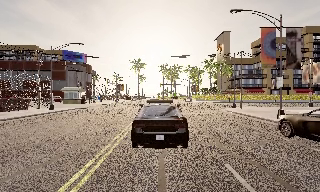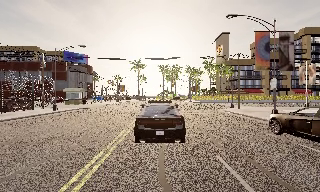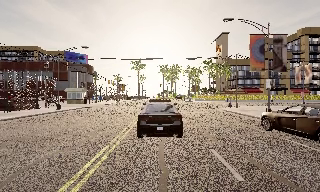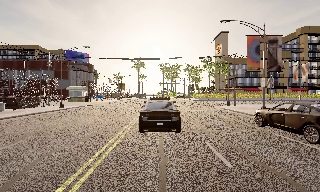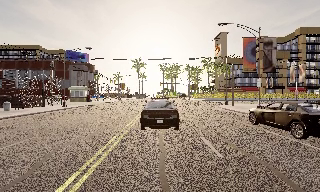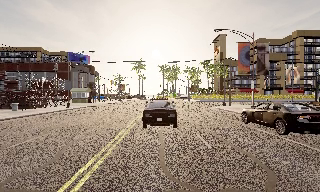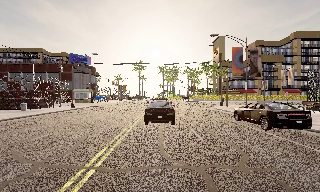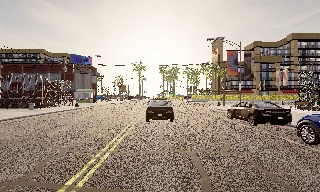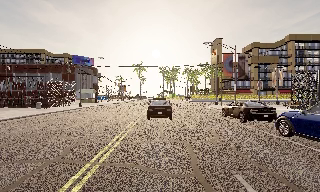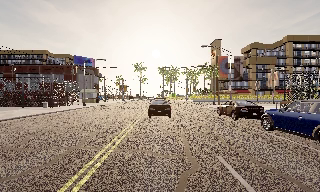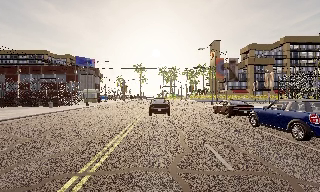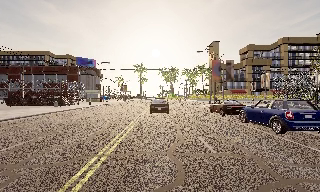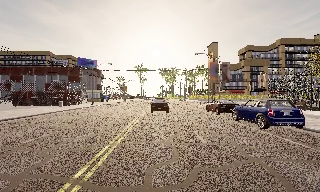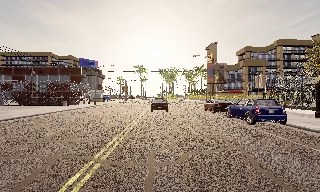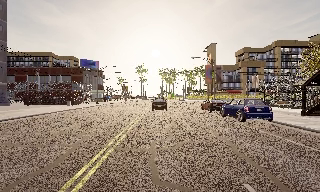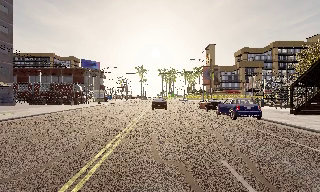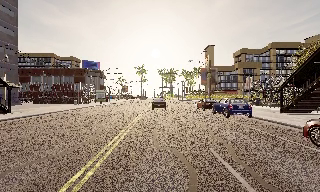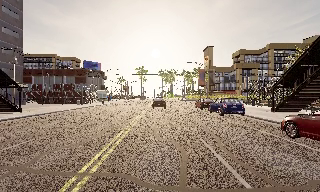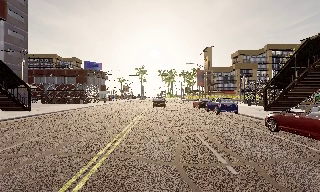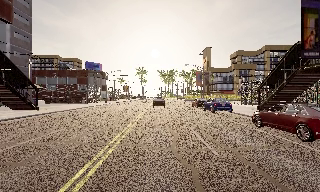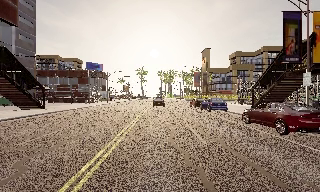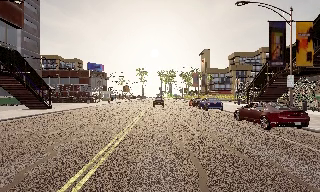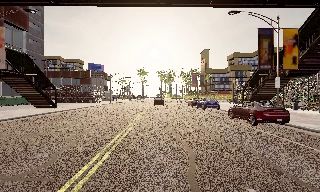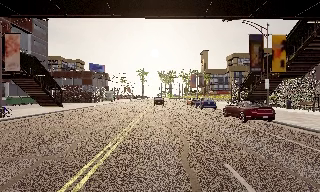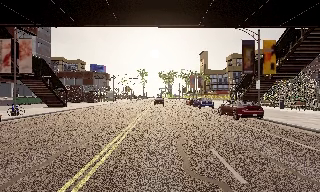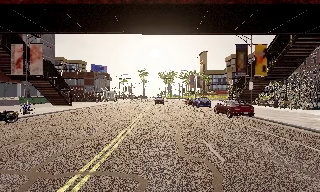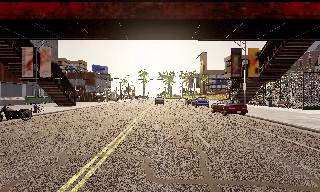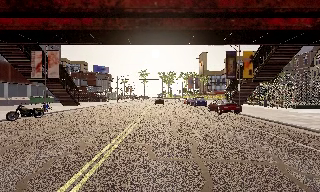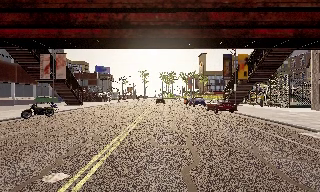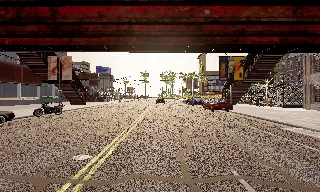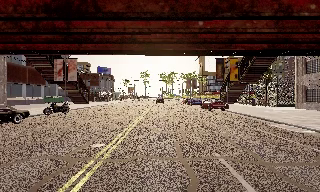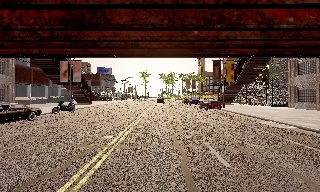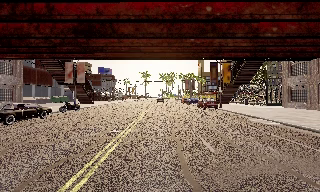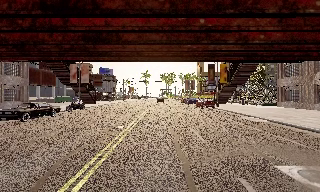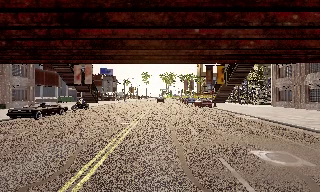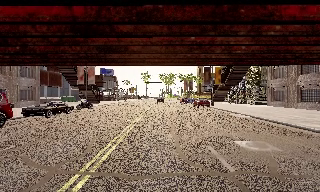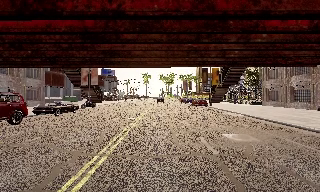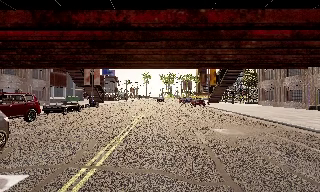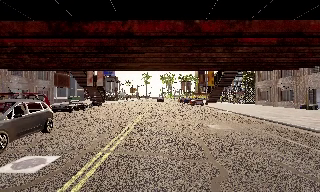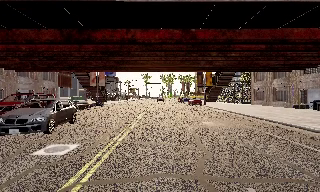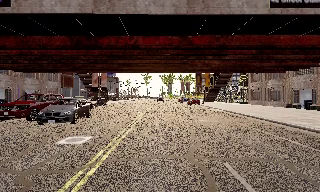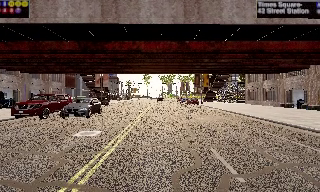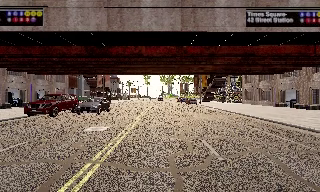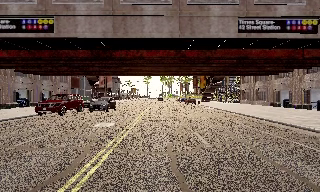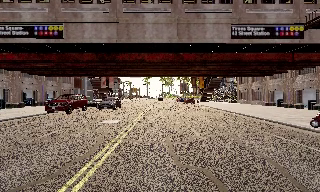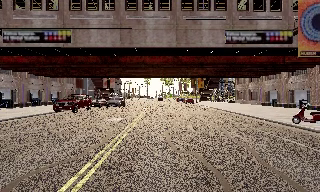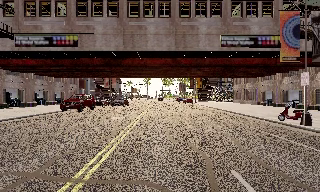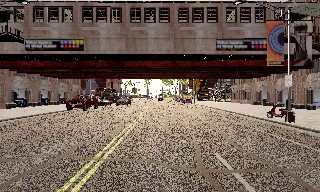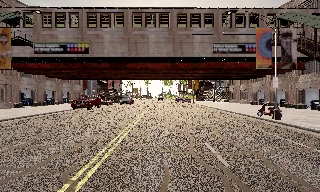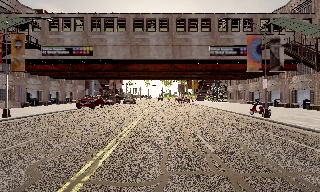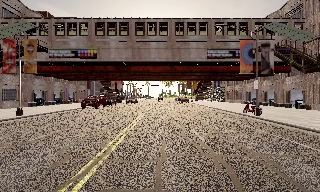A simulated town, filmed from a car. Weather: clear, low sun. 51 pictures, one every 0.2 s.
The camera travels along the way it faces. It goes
backward.
0.0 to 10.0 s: The camera travels backward, about 55 m, so what stands in front gets smaller.
The film runs backward here.
